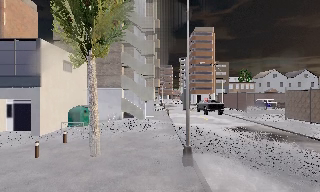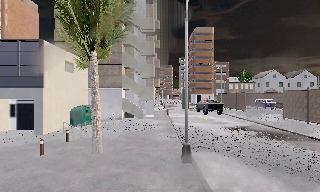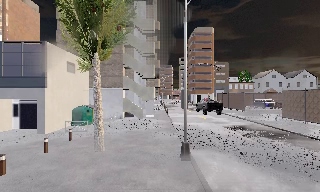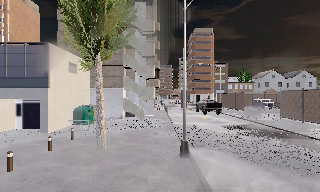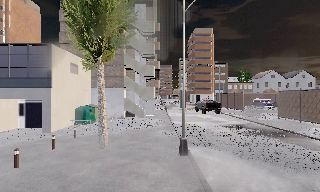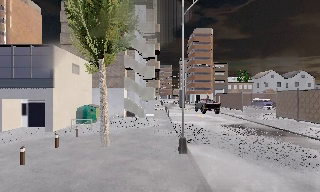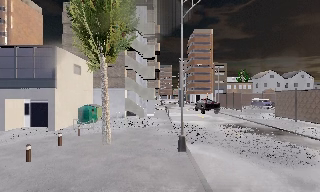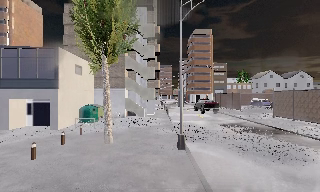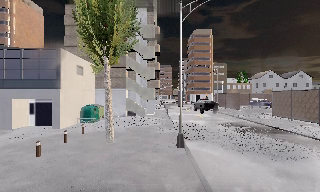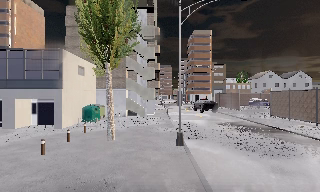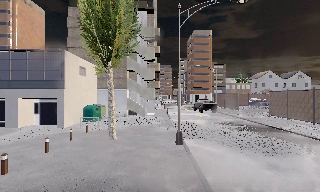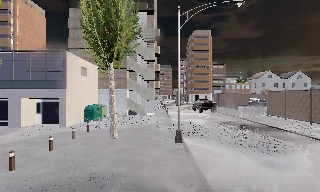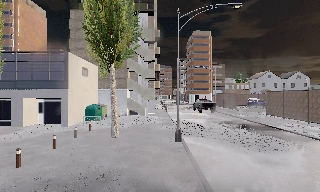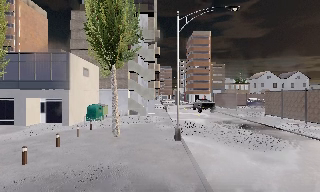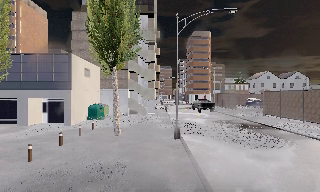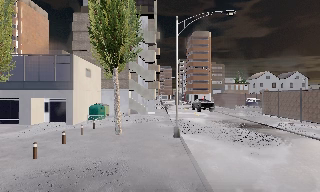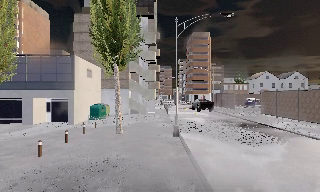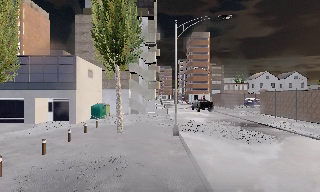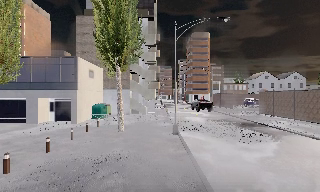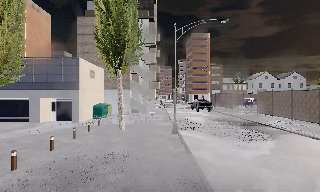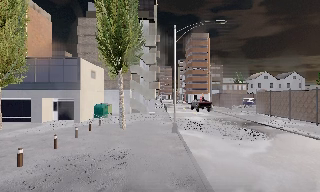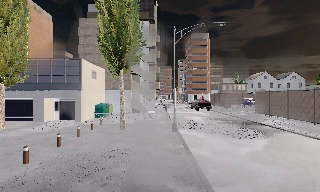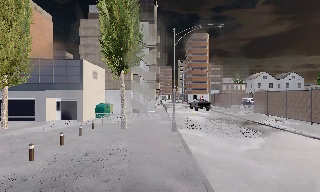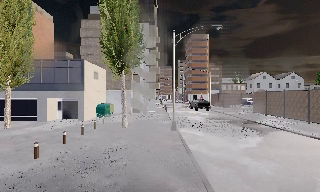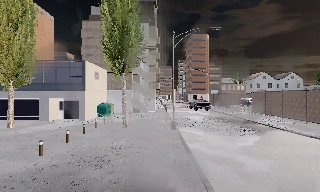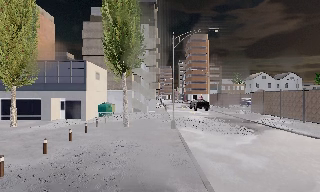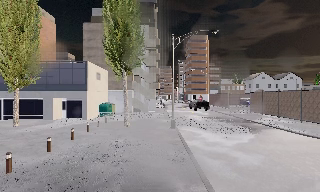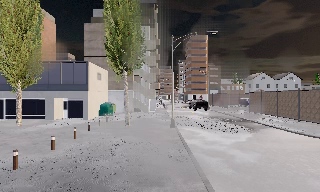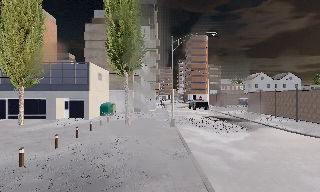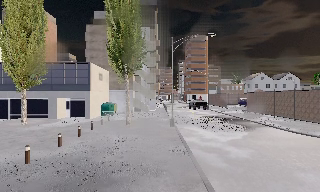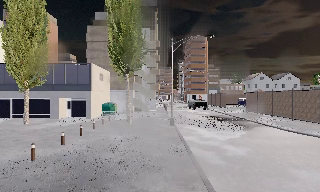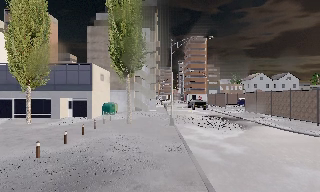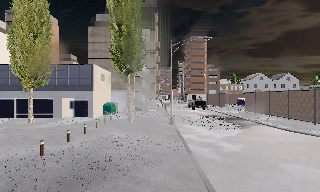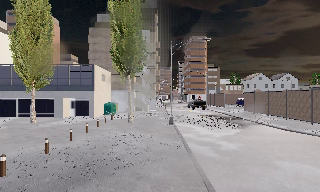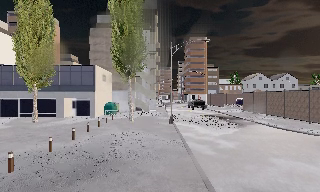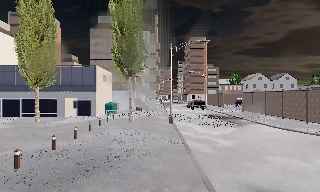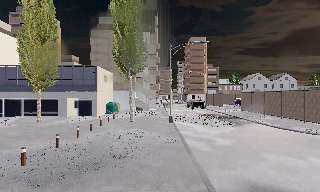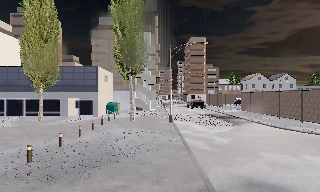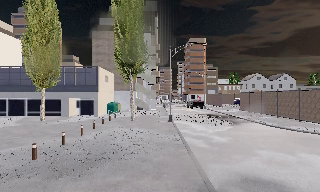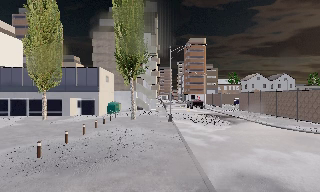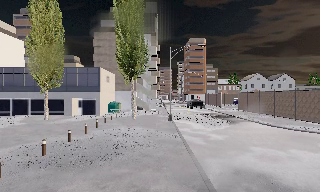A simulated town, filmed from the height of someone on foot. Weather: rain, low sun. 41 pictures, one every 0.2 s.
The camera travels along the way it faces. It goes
backward.
0.0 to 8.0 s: The camera travels backward, about 10 m, so what stands in front gets smaller.
The film runs backward here.
